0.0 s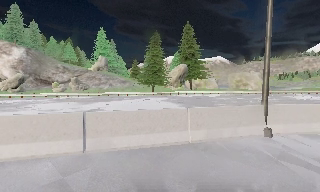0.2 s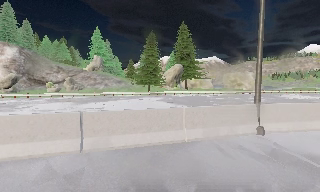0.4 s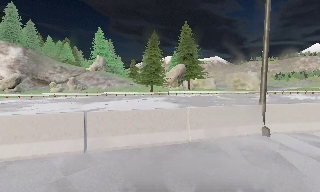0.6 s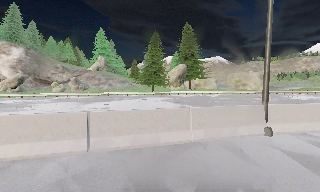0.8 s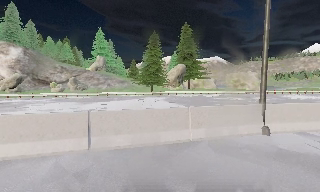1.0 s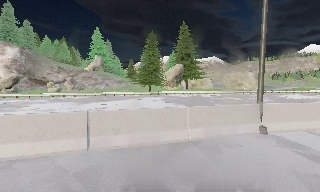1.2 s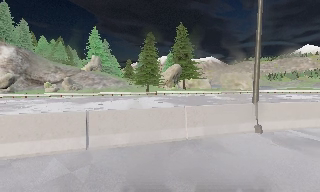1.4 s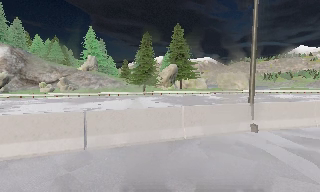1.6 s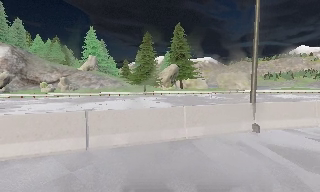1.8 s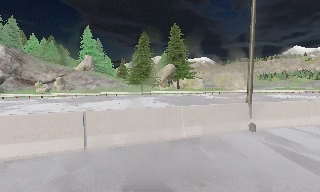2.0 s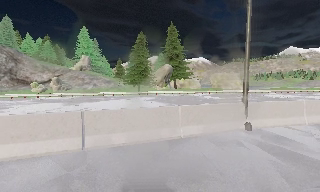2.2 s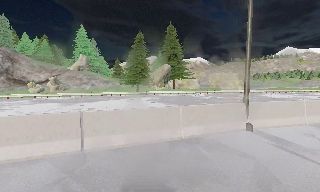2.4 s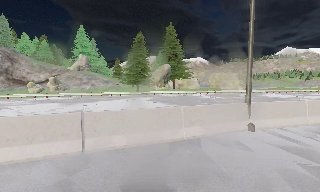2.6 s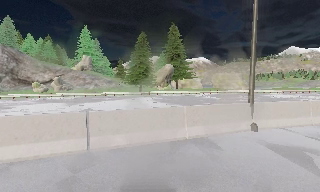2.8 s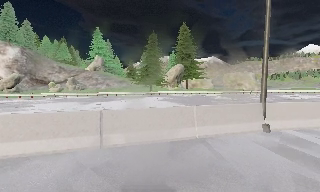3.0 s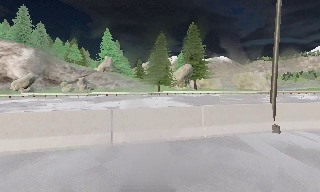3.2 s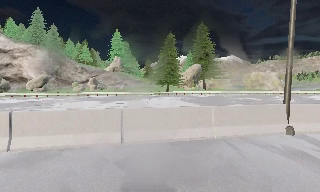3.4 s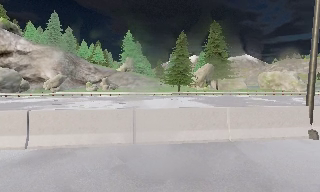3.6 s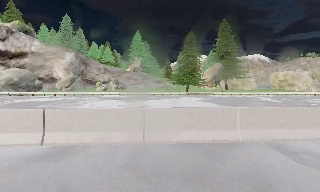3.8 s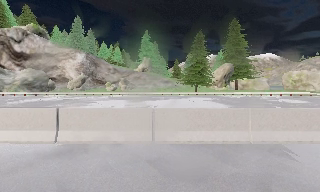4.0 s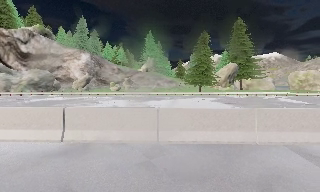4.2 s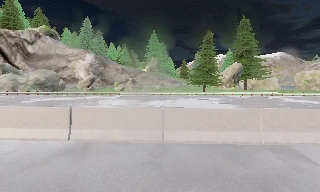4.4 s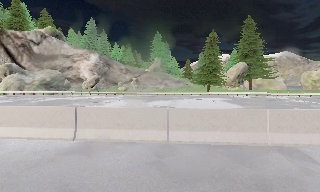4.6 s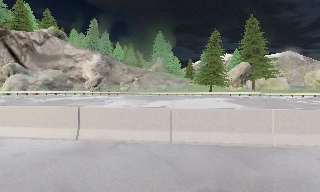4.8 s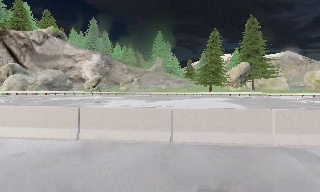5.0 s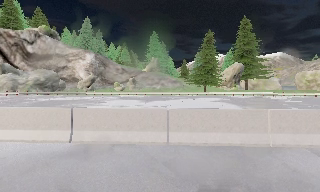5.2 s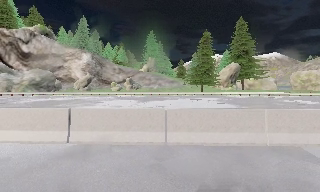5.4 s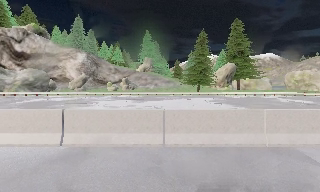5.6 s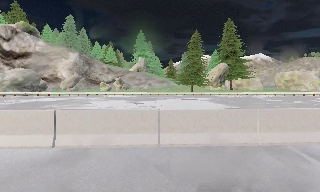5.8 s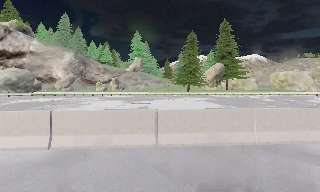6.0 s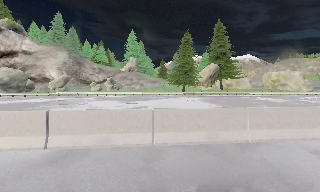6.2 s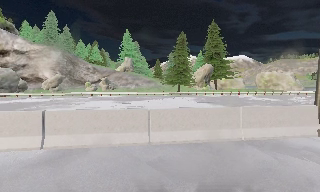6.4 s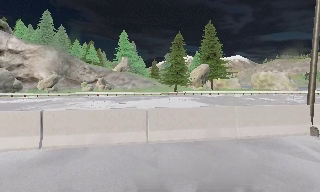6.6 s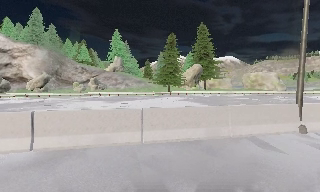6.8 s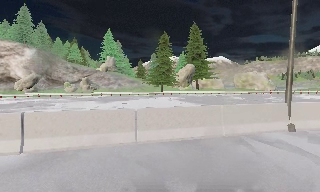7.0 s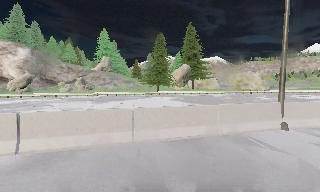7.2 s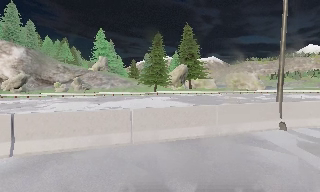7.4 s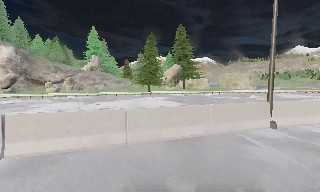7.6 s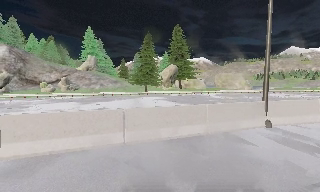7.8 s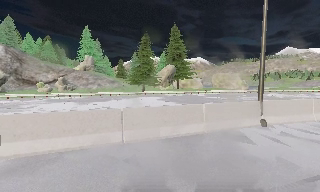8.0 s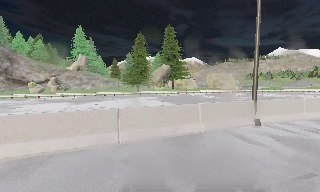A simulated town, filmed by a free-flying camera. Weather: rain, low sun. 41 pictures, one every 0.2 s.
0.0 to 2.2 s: The camera shifts only a little, or ends up much as it began.
2.2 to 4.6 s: The camera swings to its left by about 25 degrees, and the scene slides to the right.
4.6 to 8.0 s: The camera swings to its right by about 25 degrees, and the scene slides to the left. It travels to its left, about 0.5 m.
The film runs backward here.
